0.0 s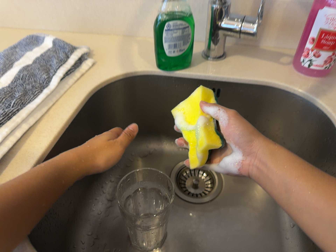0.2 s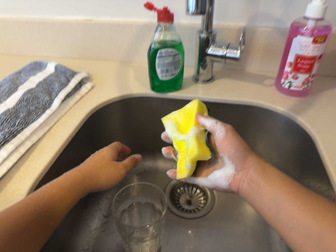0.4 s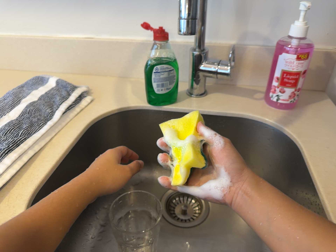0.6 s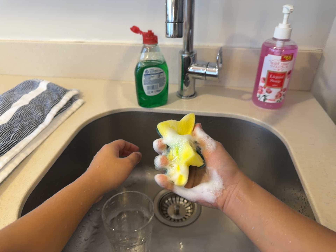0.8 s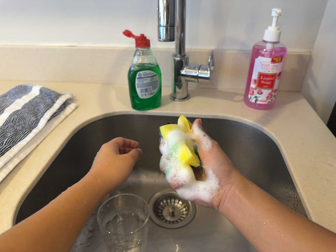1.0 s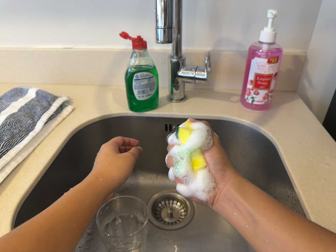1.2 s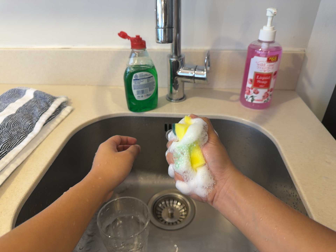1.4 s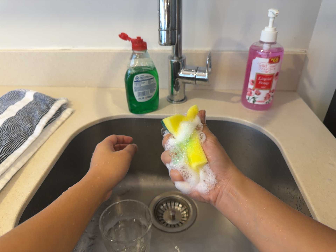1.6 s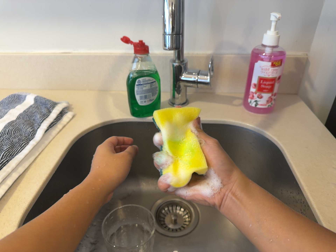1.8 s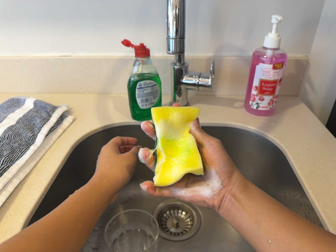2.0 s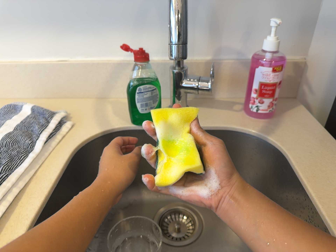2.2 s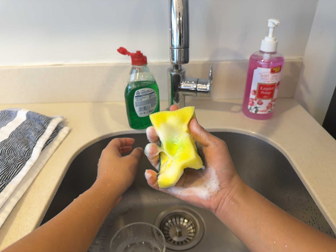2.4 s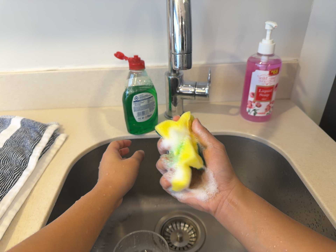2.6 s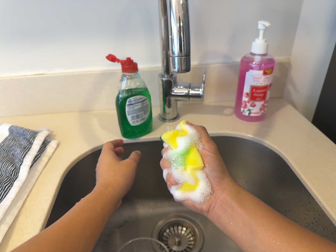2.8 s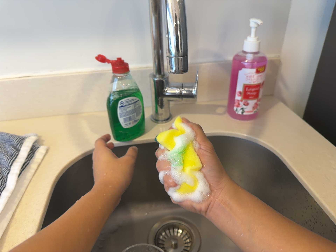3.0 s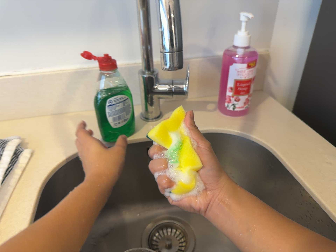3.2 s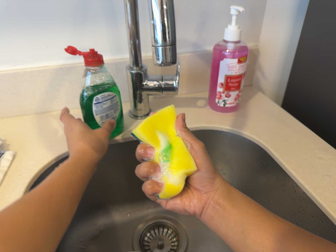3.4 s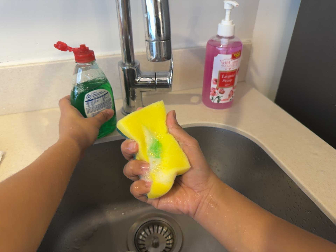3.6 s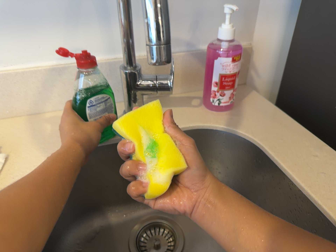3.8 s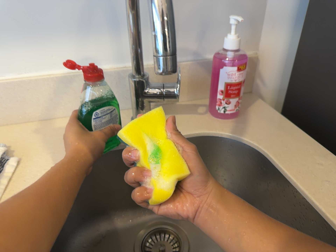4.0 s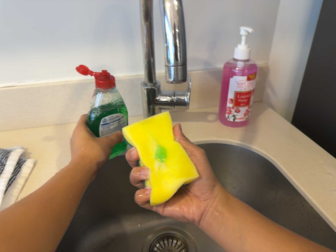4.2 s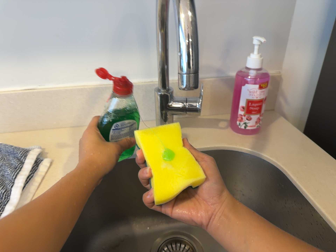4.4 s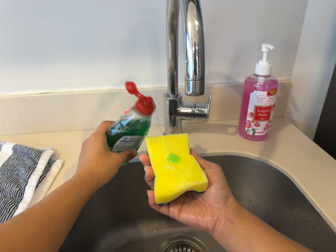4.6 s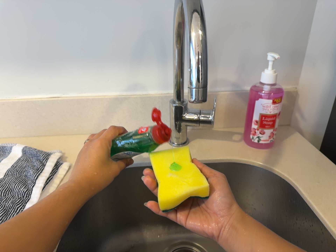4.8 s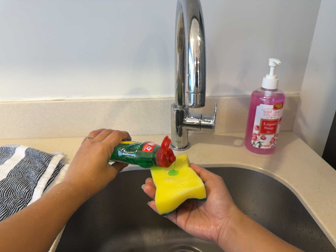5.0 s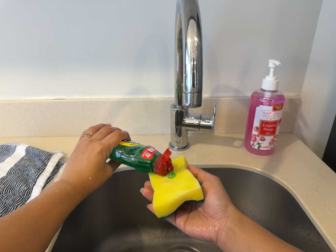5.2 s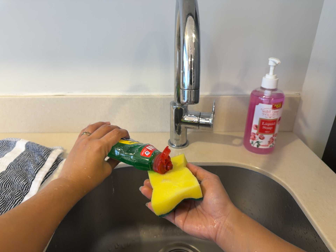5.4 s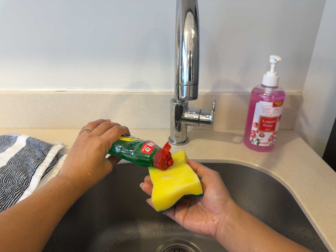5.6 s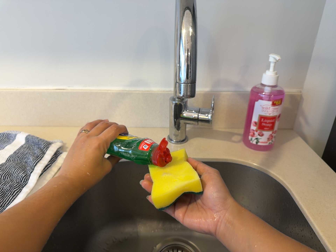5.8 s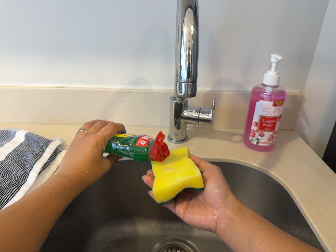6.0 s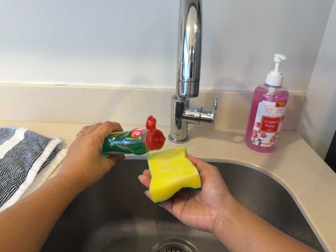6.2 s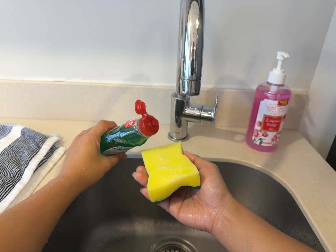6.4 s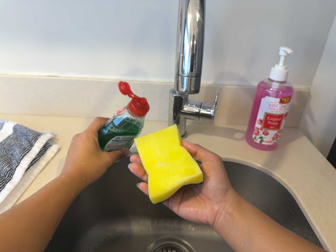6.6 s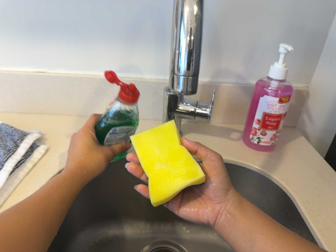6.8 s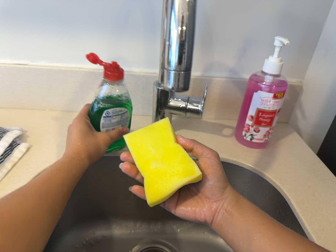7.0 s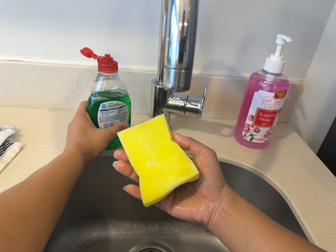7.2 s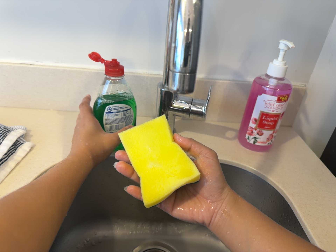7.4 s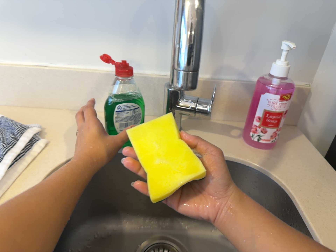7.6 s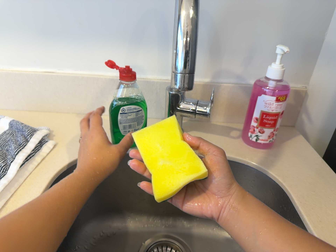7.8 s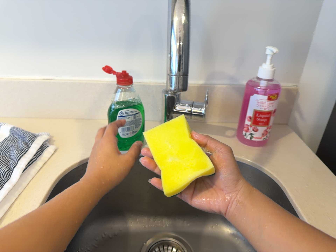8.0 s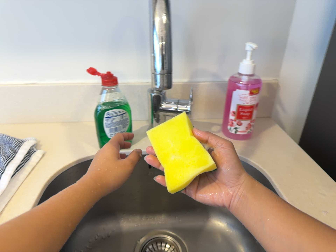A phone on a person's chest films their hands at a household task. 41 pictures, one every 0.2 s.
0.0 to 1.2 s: The camera travels backward, about 8 cm, so what stands in front gets smaller. Its aim tips toward the top of its view by about 10 degrees, and the scene shifts downward.
1.2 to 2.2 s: The camera shifts only a little, or ends up much as it began.
2.2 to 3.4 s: The camera pans to its right by about 15 degrees. It travels forward and to its left, about 9 cm, so what stands in front looms larger. It rolls about its line of sight by about 10 degrees, and the scene rotates counterclockwise.
3.4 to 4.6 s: The camera swings to its left by about 10 degrees, and the scene slides to the right. It travels backward, about 6 cm, so what stands in front gets smaller. Its aim tips toward the top of its view by about 10 degrees, and the scene shifts downward.
4.6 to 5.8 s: The camera shifts only a little, or ends up much as it began.
5.8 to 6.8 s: The camera travels forward, about 8 cm, so what stands in front looms larger.
6.8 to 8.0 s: The camera travels backward, about 7 cm, so what stands in front gets smaller.
The film runs backward here.
